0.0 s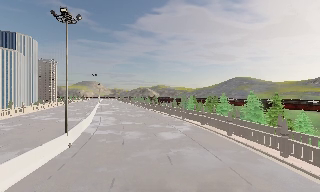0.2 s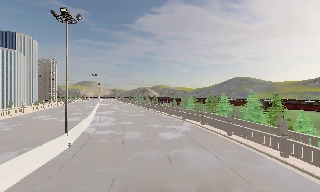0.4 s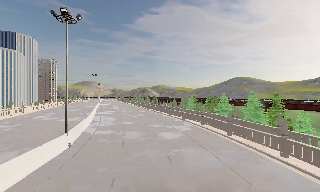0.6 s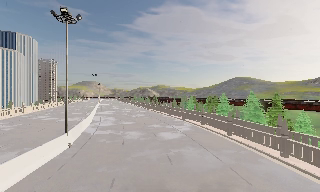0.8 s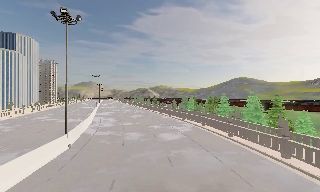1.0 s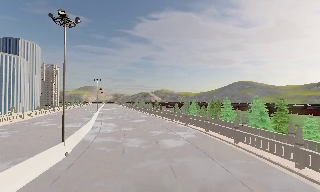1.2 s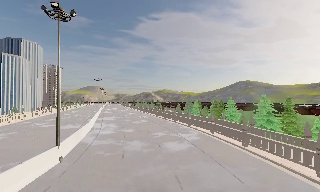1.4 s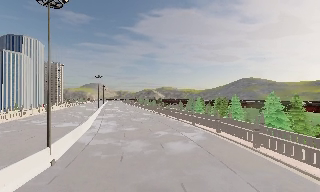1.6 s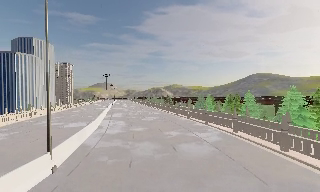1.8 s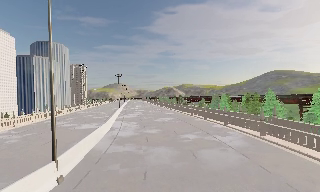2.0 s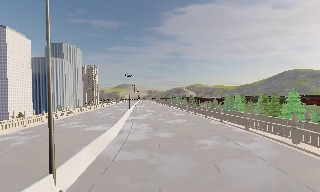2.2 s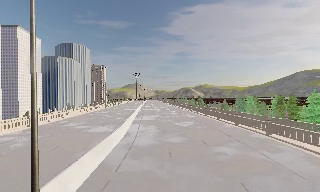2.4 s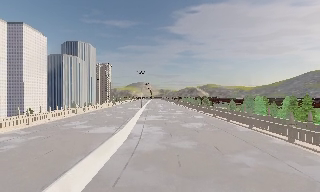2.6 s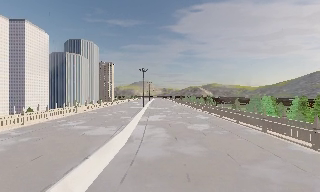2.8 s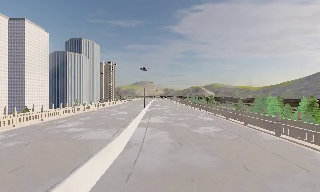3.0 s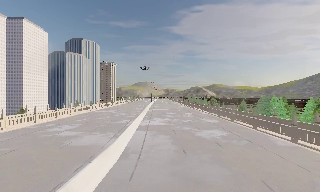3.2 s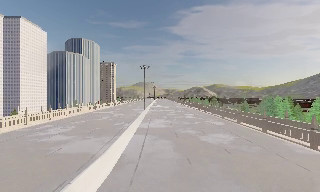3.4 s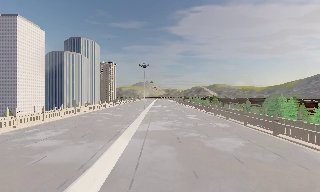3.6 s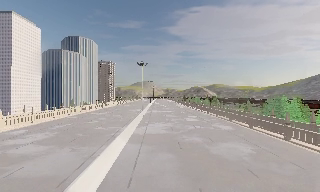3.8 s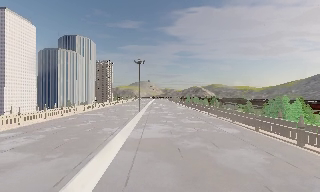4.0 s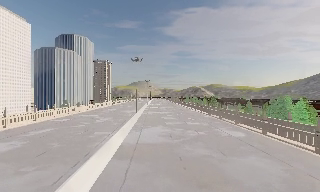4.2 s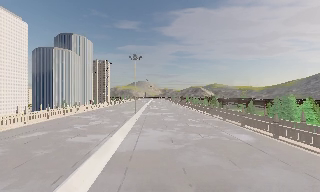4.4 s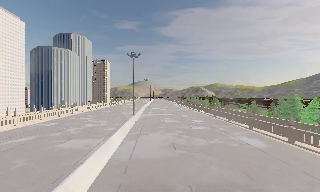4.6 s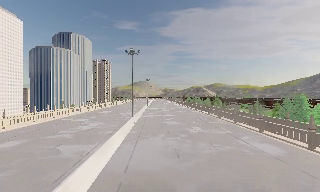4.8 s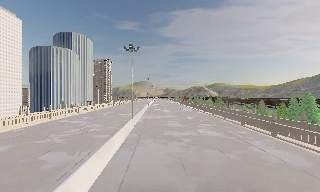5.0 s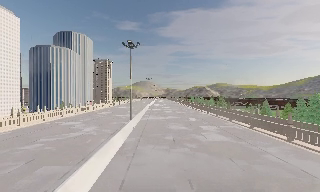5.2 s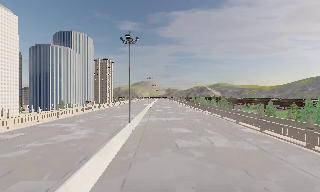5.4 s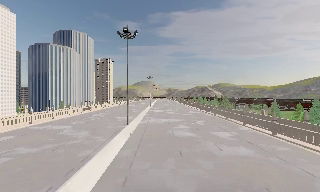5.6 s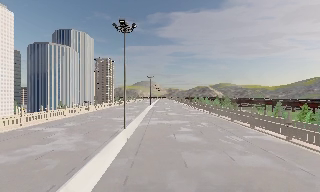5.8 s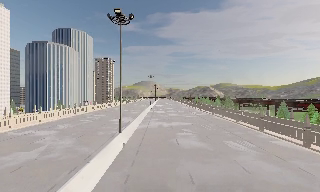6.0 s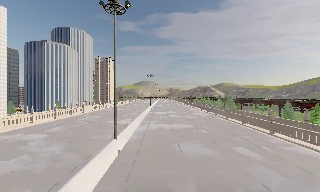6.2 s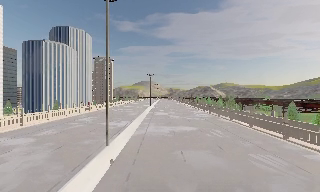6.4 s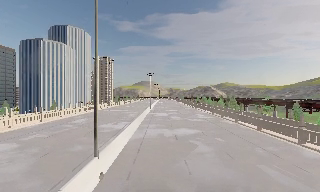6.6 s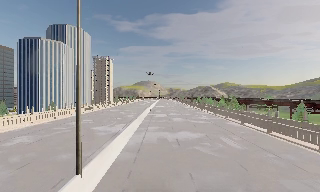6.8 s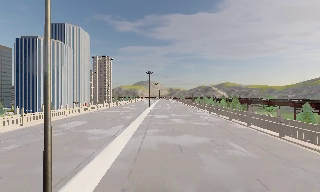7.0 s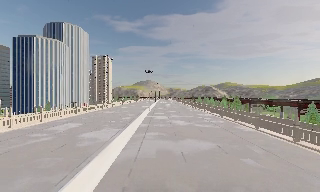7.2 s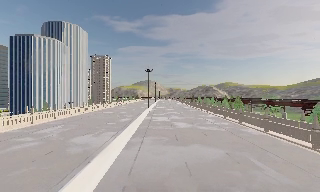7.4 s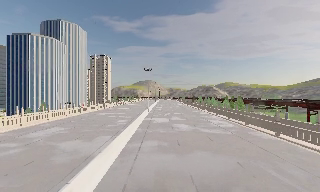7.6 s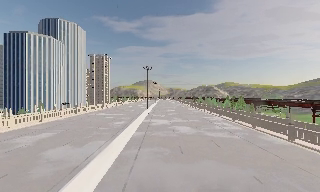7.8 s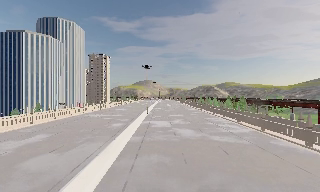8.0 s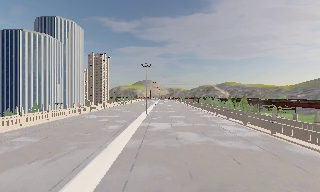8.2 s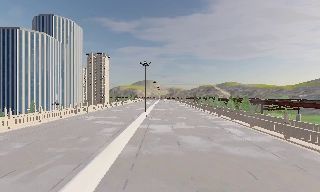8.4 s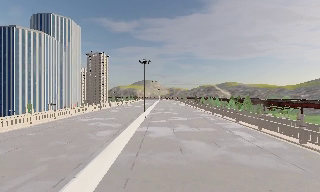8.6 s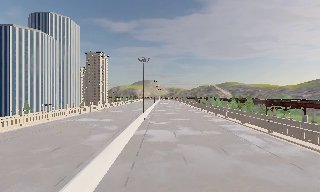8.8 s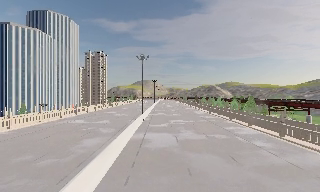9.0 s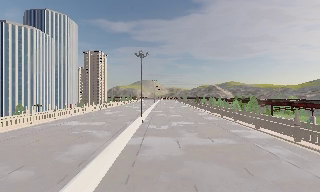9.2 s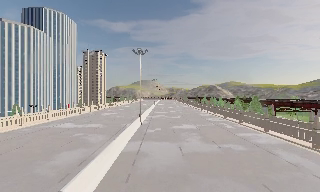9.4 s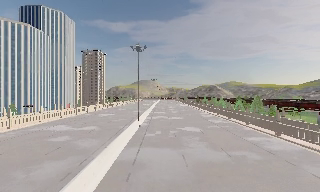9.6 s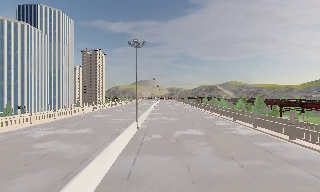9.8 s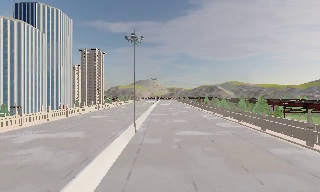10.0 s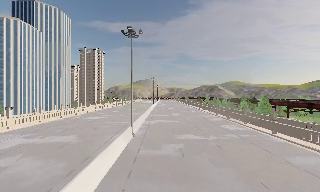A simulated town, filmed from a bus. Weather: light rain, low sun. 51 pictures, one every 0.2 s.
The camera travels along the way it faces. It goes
forward.
0.0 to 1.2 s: The camera travels forward, about 2 m, so what stands in front looms larger. It gains speed.
1.2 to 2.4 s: The camera swings to its left by about 15 degrees, and the scene slides to the right. It travels forward, about 10 m, so what stands in front looms larger.
2.4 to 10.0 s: The camera travels forward, about 70 m, so what stands in front looms larger.
The film runs forward here.
